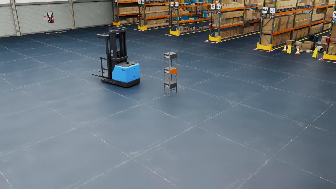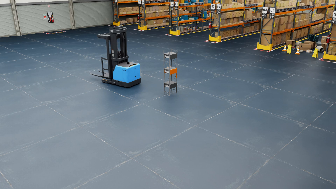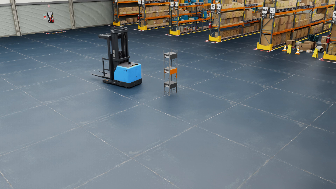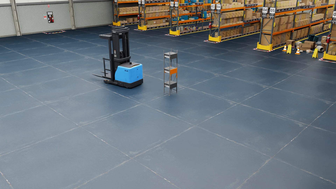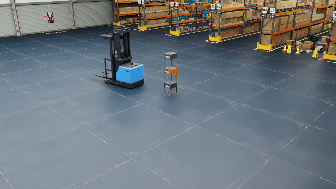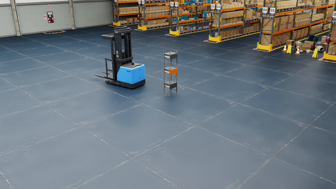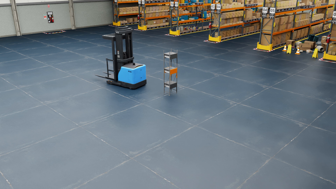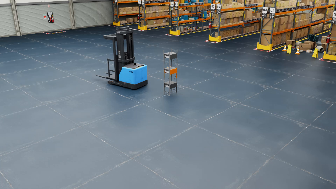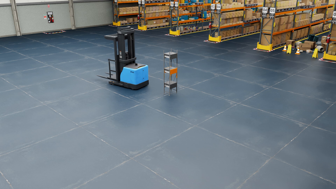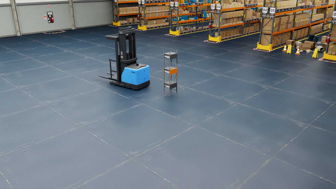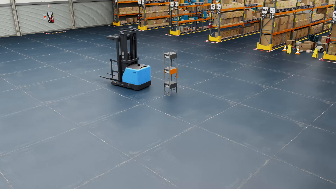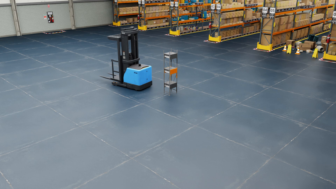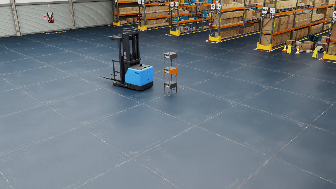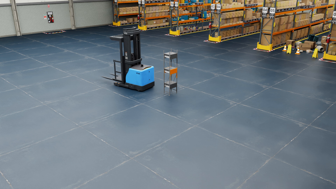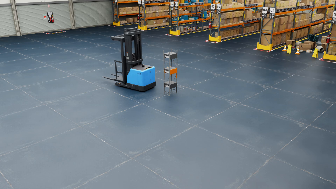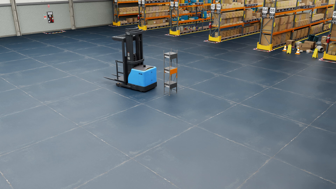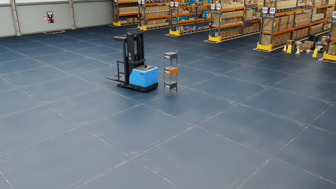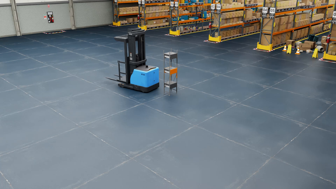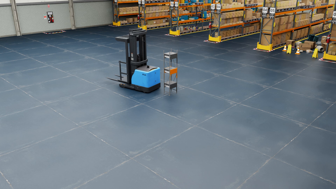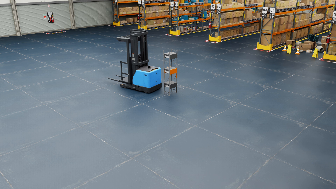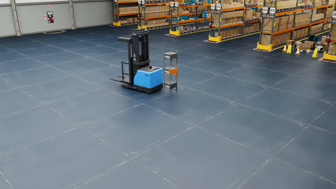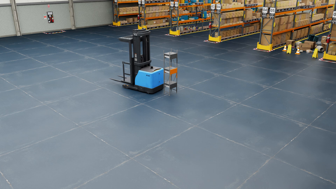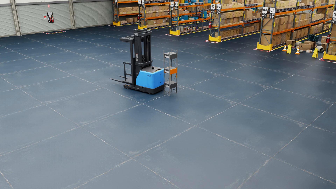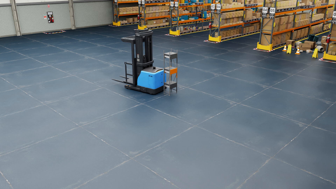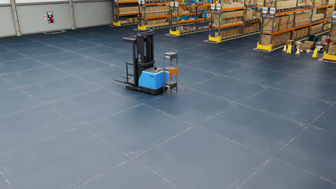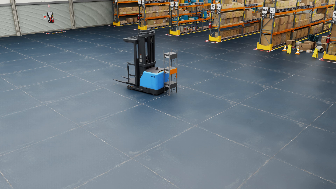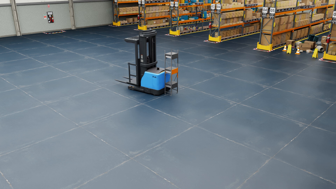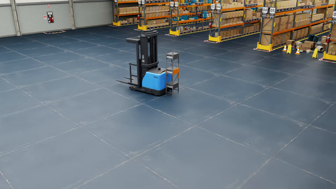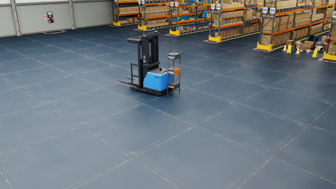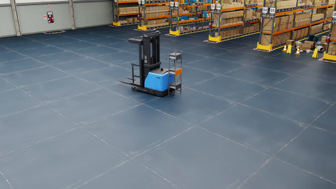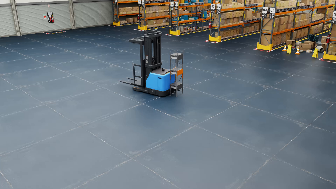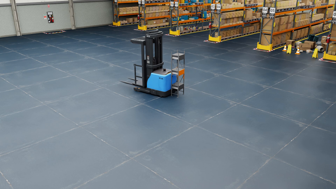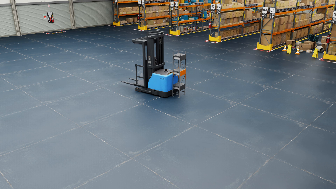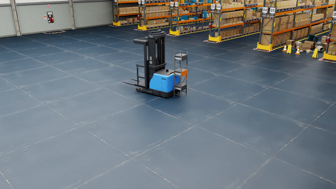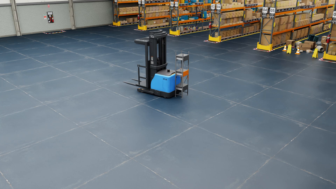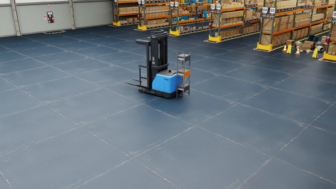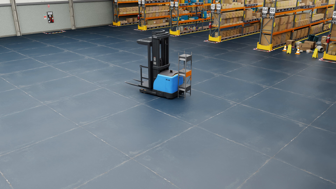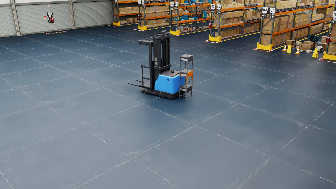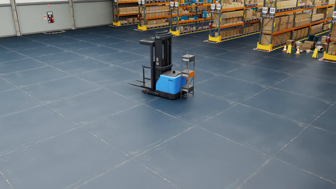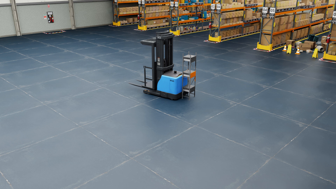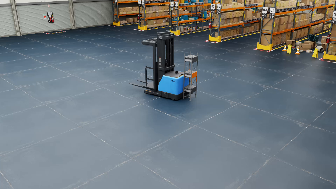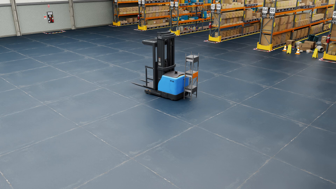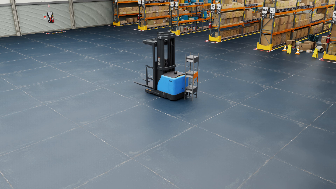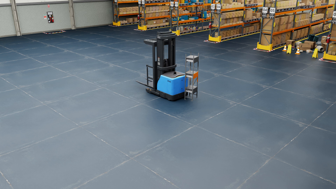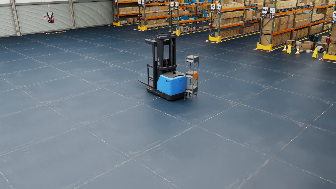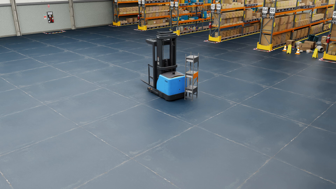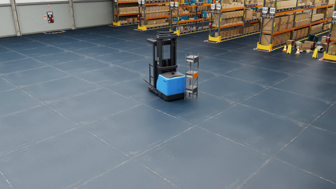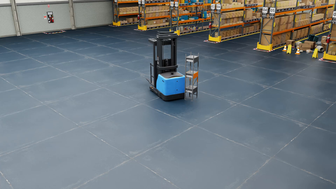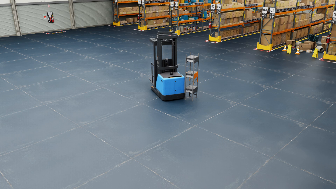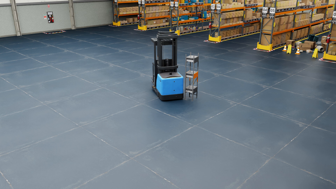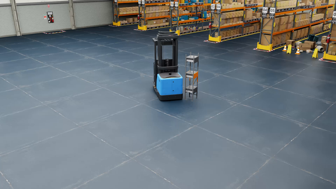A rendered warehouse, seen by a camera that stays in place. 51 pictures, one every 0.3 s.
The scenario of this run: A forklift runs into an object in its way.
